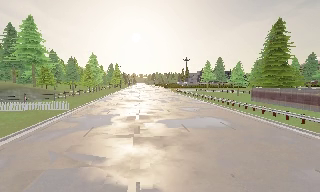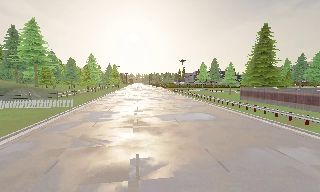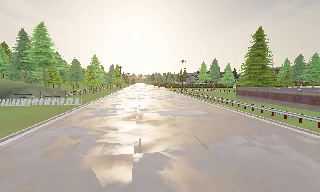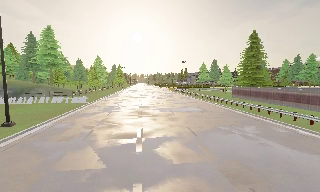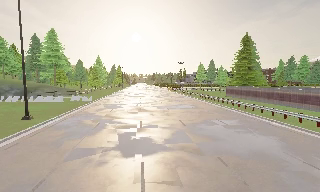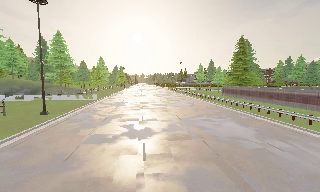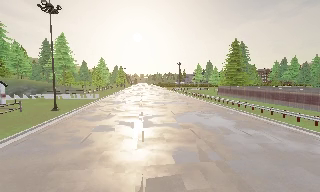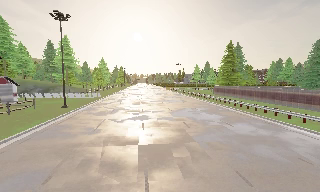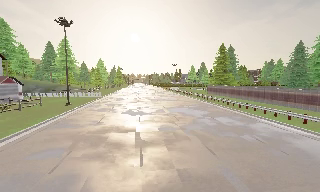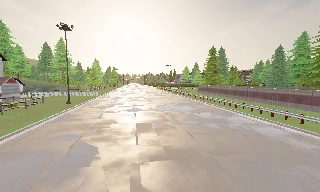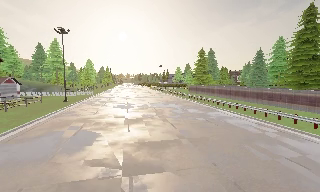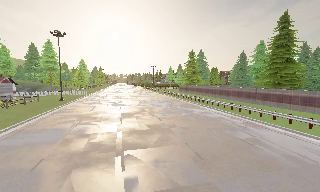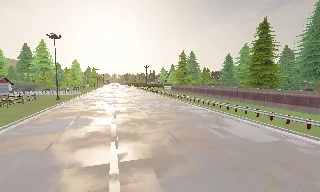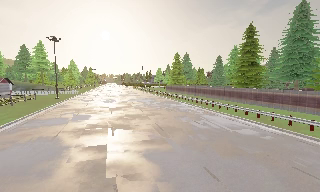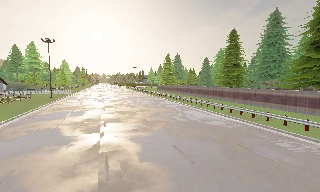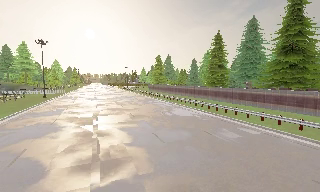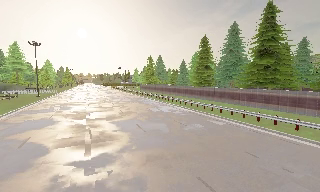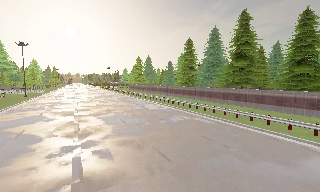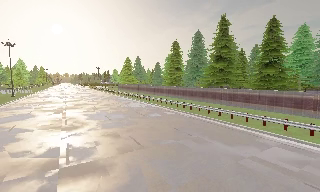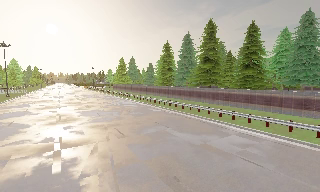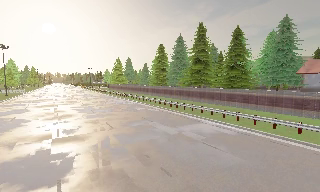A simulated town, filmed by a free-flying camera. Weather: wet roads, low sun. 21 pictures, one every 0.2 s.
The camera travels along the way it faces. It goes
backward.
0.0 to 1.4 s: The camera travels backward, about 15 m, so what stands in front gets smaller.
1.4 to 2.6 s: The camera swings to its right by about 10 degrees, and the scene slides to the left. It travels backward, about 14 m, so what stands in front gets smaller.
2.6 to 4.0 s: The camera swings to its right by about 15 degrees, and the scene slides to the left. It travels backward and to its right, about 16 m, so what stands in front gets smaller.
The film runs forward here.
